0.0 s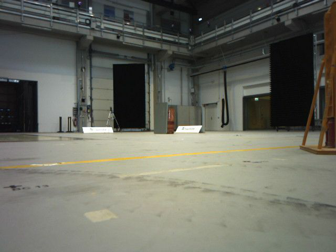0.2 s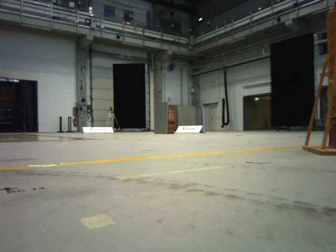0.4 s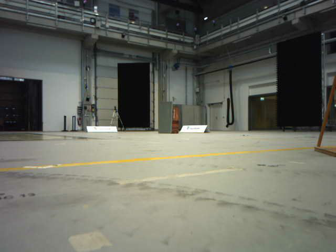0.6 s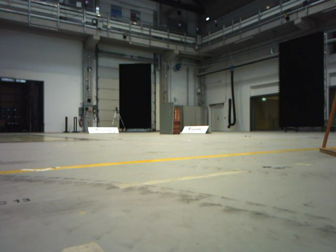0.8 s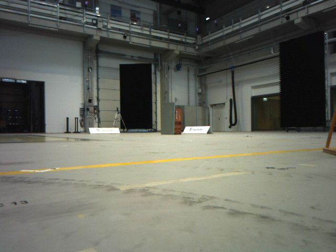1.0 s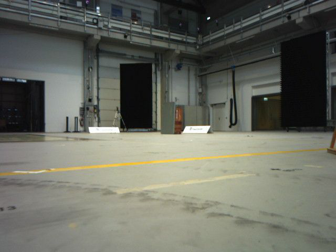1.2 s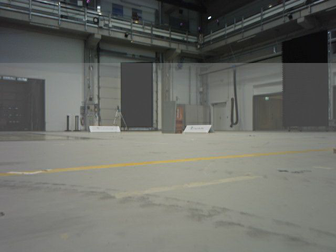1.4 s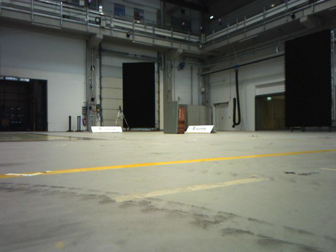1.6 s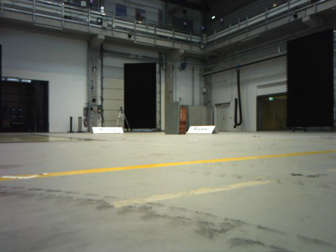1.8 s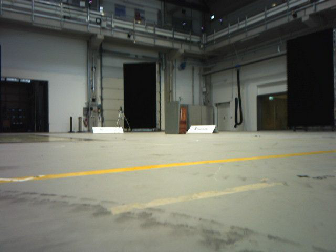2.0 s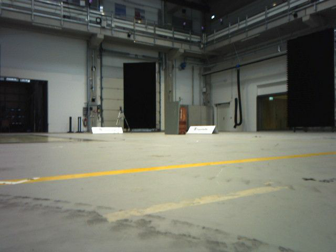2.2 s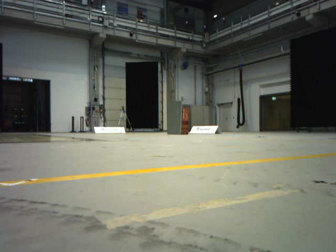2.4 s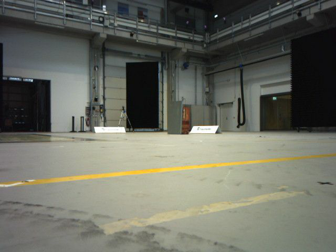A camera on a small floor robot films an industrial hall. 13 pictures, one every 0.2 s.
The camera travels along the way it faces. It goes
forward.
0.0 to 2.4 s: The camera travels forward, about 0.5 m, so what stands in front looms larger.
The film runs forward here.
